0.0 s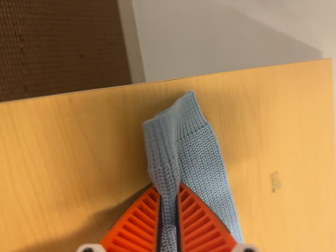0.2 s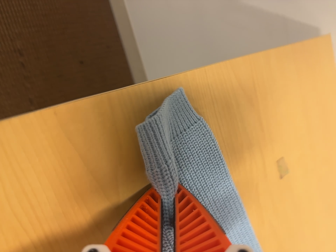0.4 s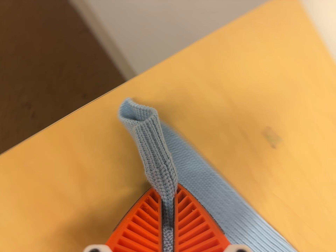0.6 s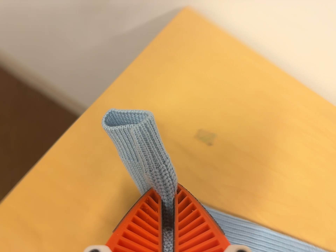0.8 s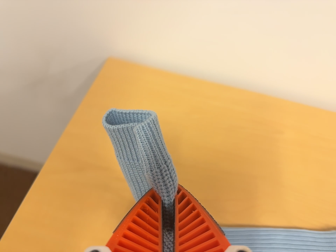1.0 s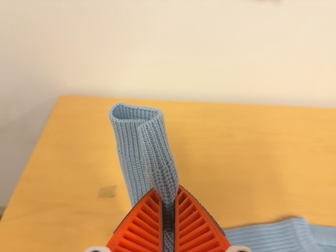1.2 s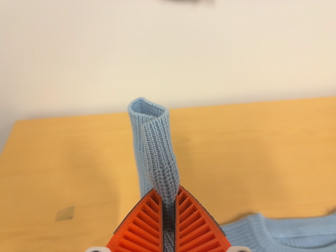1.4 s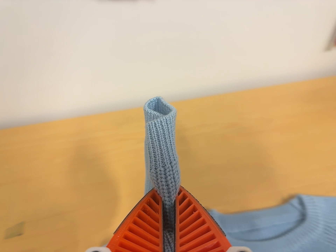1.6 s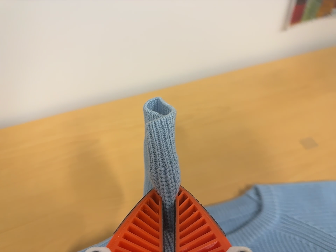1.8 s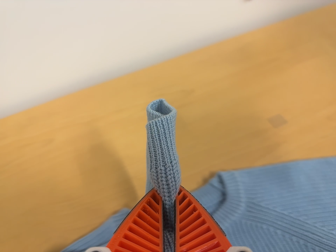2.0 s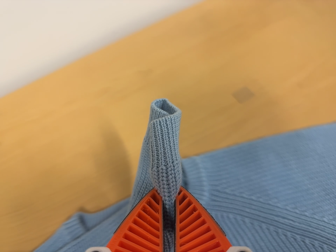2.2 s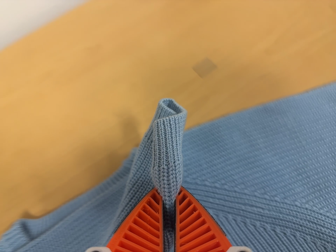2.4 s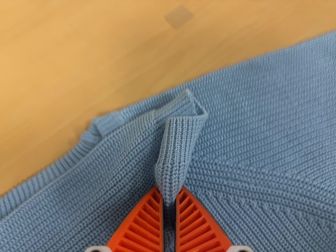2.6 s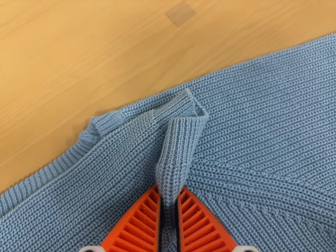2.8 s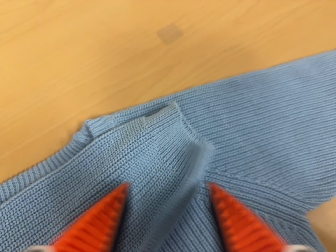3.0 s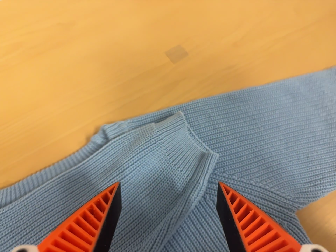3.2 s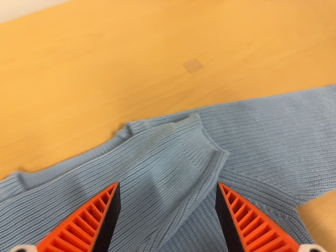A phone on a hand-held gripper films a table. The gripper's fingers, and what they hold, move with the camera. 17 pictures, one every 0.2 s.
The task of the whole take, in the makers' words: left arm across.
0.0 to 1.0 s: The camera travels to its right, about 36 cm, so close, fixed things drift to the left. Its aim tips toward the top of its view by about 15 degrees, and the scene shifts downward. It rolls about its line of sight by about 75 degrees, and the scene rotates counterclockwise.
1.0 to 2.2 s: The camera swings to its right by about 15 degrees, and the scene slides to the left. It travels to its right and forward, about 38 cm, so close, fixed things drift to the left. Its aim tips toward the bottom of its view by about 15 degrees. It rolls about its line of sight by about 35 degrees, and the scene rotates counterclockwise.
2.2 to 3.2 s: The camera travels backward, about 7 cm, so what stands in front gets smaller.
The film runs forward here.
